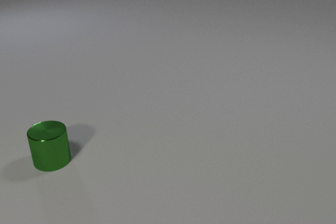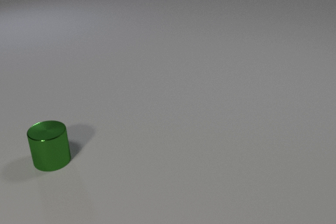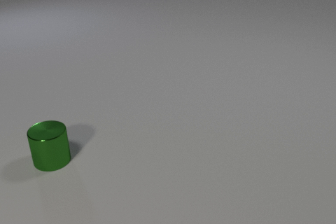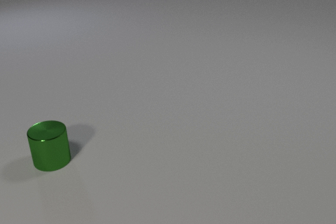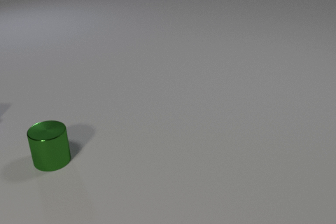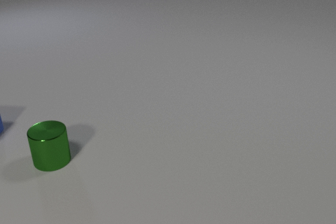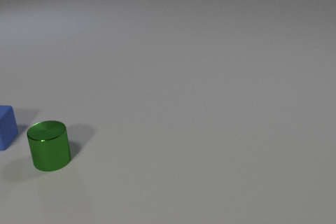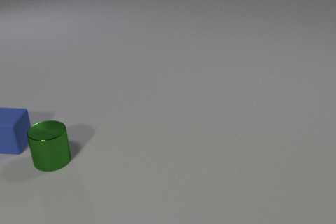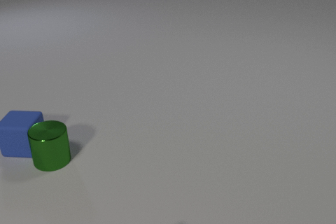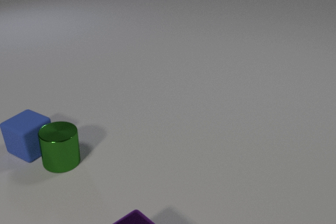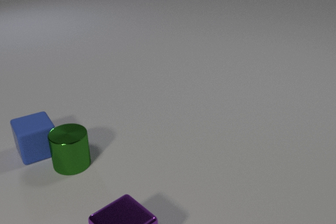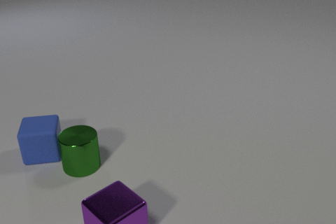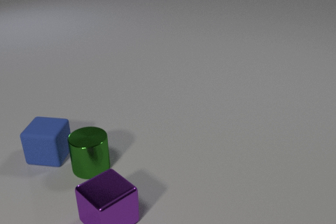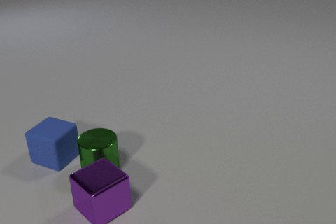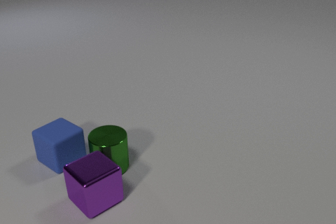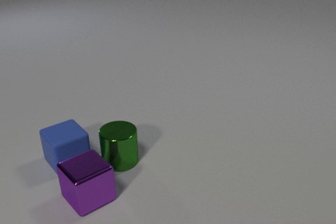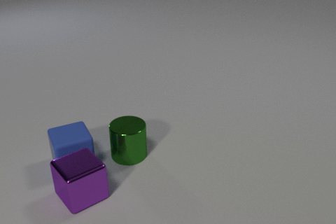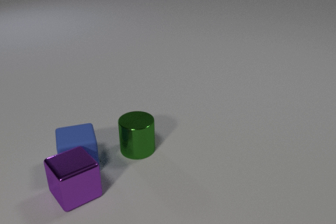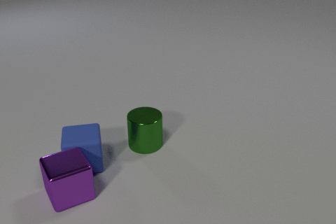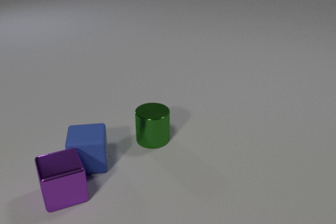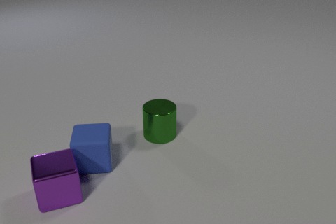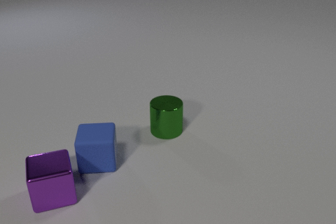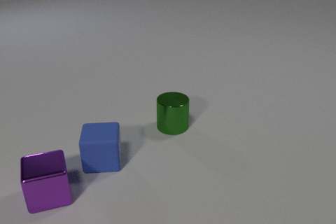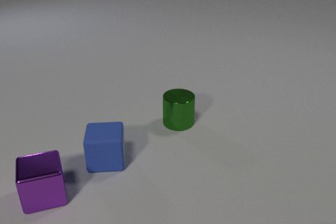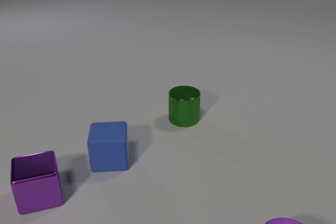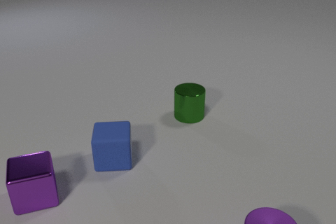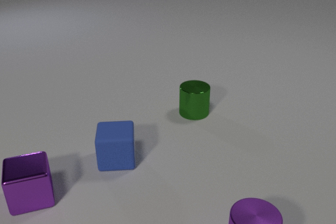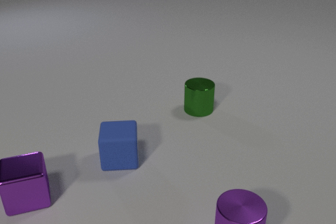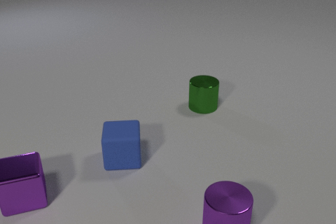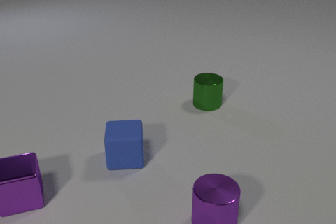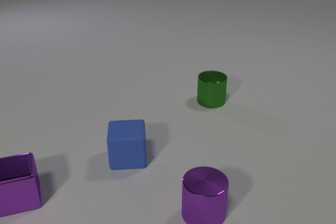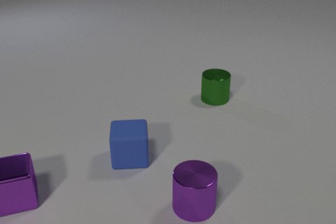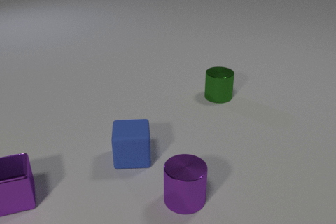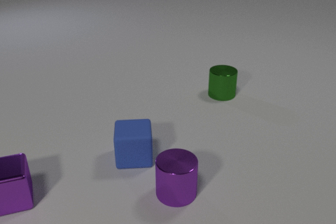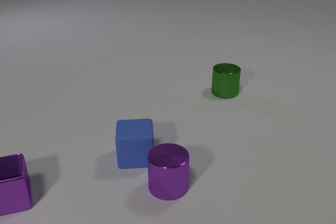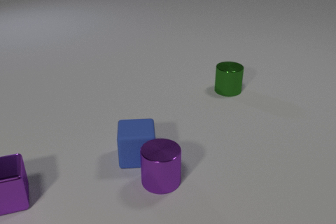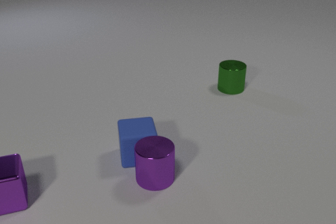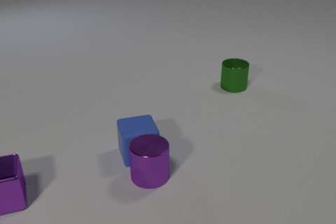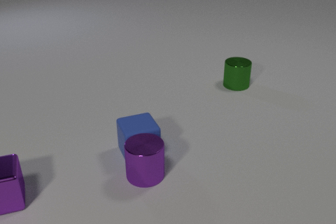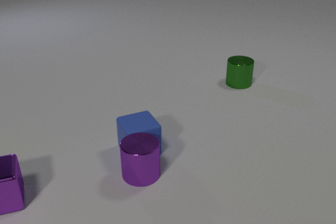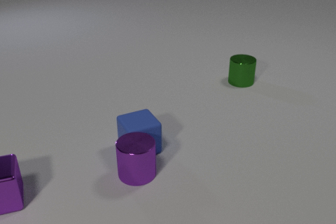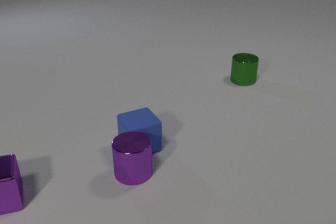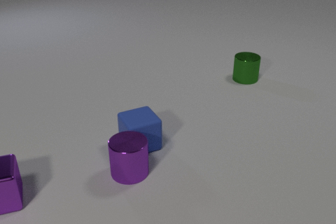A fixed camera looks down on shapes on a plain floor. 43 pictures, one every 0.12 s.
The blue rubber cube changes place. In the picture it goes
to the right.
The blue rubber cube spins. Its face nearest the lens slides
to the left.
0.00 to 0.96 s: The blue rubber cube comes in at the left edge, slides to the right and toward the camera. The blue rubber cube and the green metal cylinder collide.
0.96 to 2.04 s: The blue rubber cube slides to the right and toward the camera, spins clockwise seen from above by about 150 degrees, its near face sliding to the left. The green metal cylinder slides to the right. The purple metal cube comes in at the bottom edge, slides away from the camera and to the left. The green metal cylinder and the purple metal cube collide. The blue rubber cube and the purple metal cube collide.
2.04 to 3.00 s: The blue rubber cube slides to the right. The green metal cylinder slides away from the camera and to the right. The purple metal cube slides to the left. The purple metal cylinder comes in at the bottom edge, slides to the left and away from the camera.
3.00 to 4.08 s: The blue rubber cube slides to the right. The green metal cylinder slides away from the camera and to the right. The purple metal cube slides to the left. The purple metal cylinder slides to the left and away from the camera.
4.08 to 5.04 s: The blue rubber cube slides away from the camera, spins so that its near face slides to the right, counterclockwise seen from above. The green metal cylinder slides away from the camera and to the right. The purple metal cylinder slides to the left and away from the camera. The blue rubber cube and the purple metal cylinder collide.
What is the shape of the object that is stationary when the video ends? cube.
How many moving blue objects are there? 1.
Are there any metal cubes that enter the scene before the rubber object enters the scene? no.
